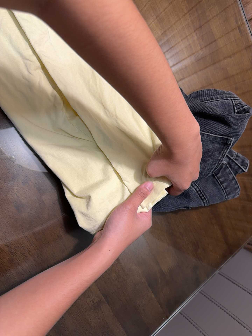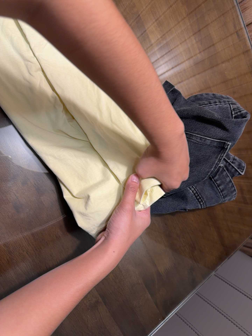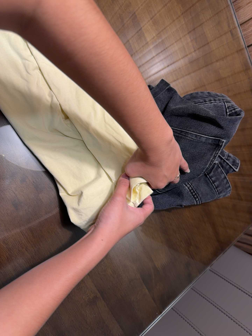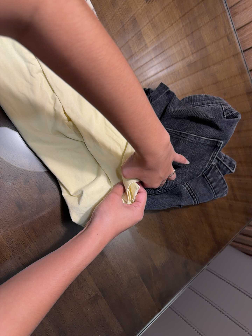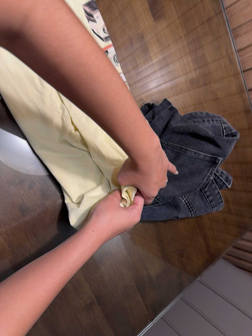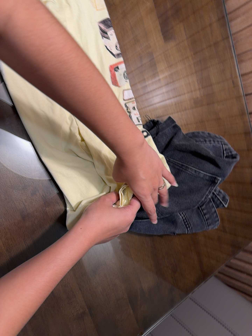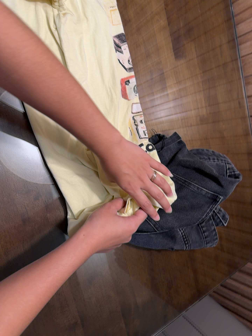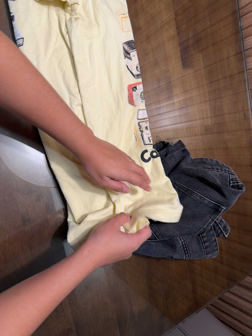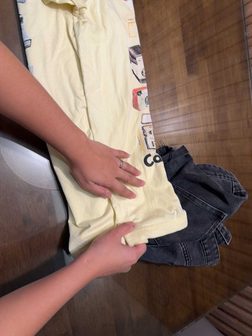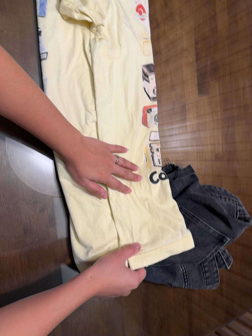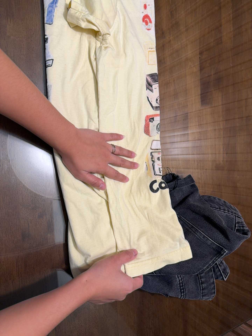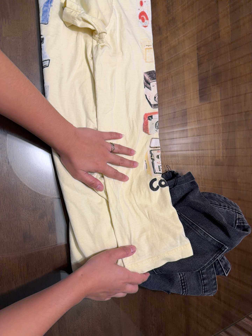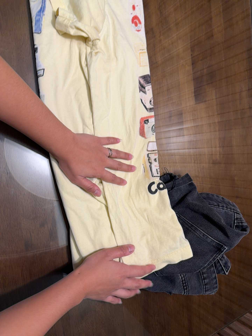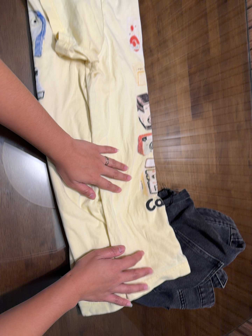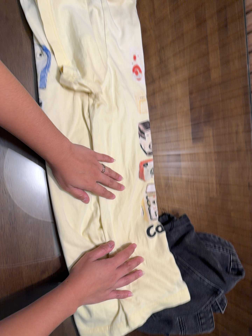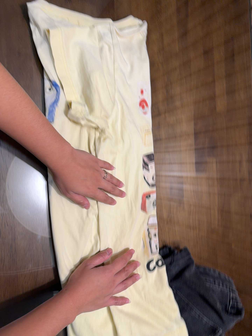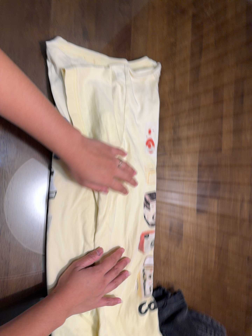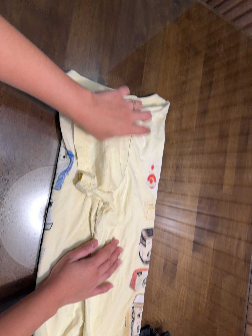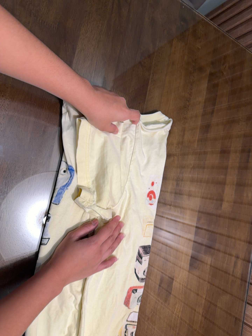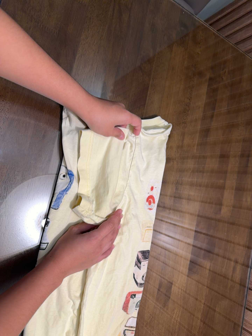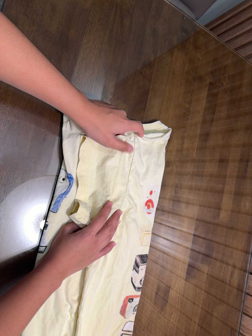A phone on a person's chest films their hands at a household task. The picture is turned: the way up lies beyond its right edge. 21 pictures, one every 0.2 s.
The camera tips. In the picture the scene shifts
downward.
The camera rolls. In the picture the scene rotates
clockwise.
0.0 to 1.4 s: The camera travels to its left, about 7 cm. It rolls about its line of sight by about 15 degrees, and the scene rotates clockwise.
1.4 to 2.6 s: The camera travels toward the top of its view, about 7 cm, so close, fixed things drift downward.
2.6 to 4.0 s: The camera travels toward the top of its view, about 22 cm, so close, fixed things drift downward. Its aim tips toward the top of its view by about 10 degrees, and the scene shifts downward. It rolls about its line of sight by about 20 degrees, and the scene rotates clockwise.
The film runs backward here.
